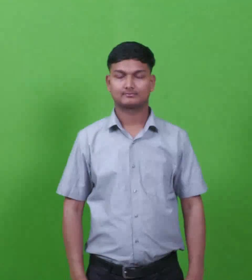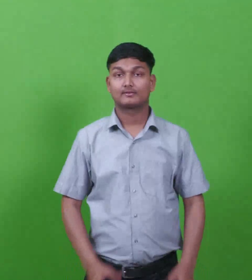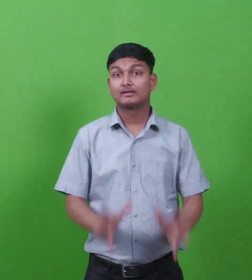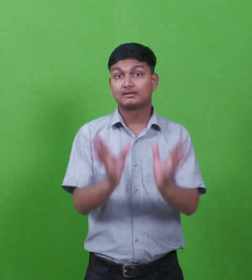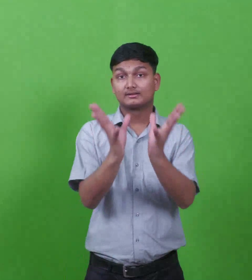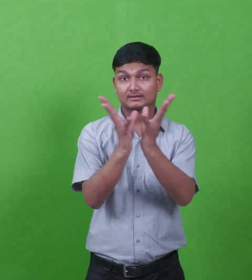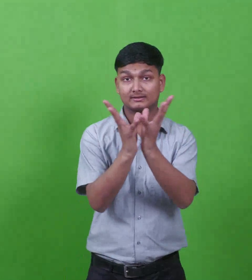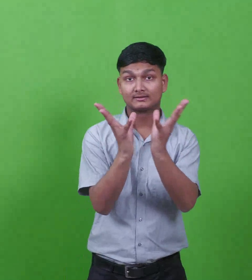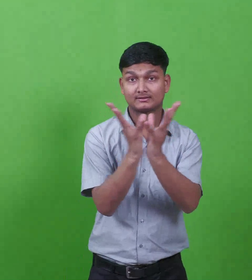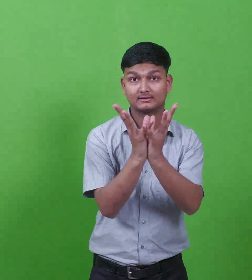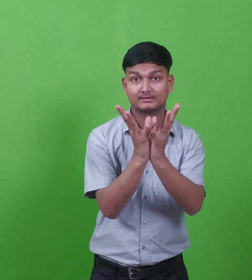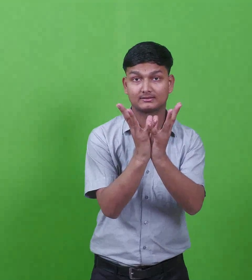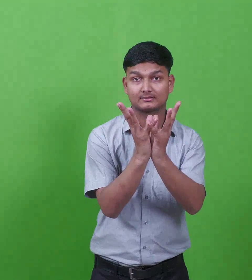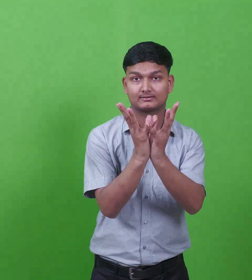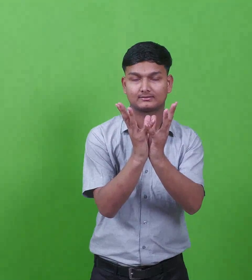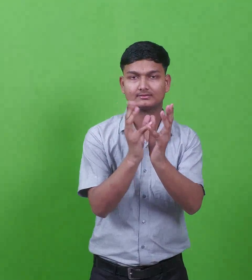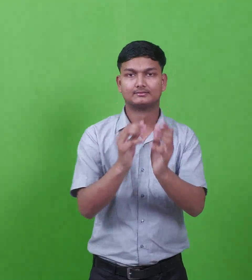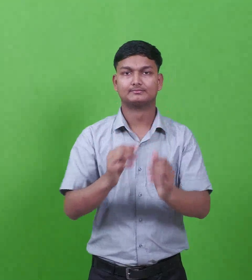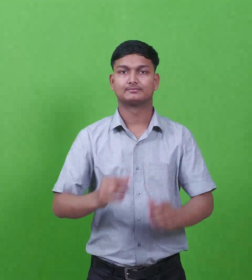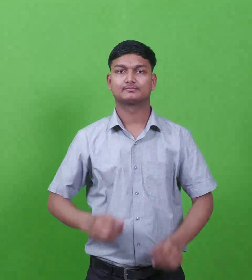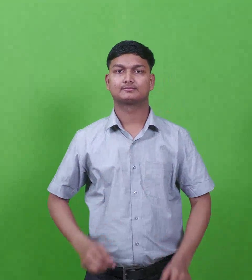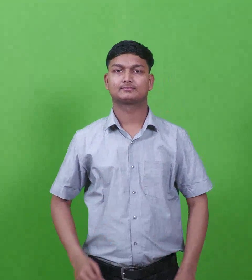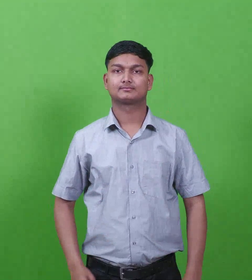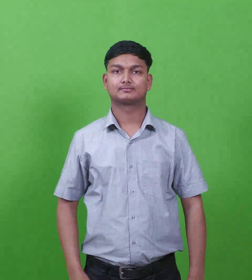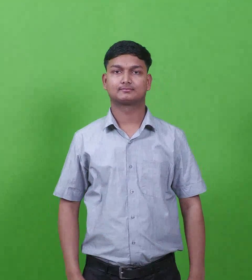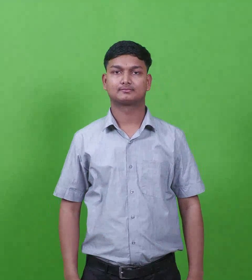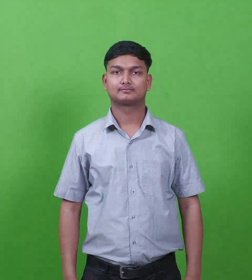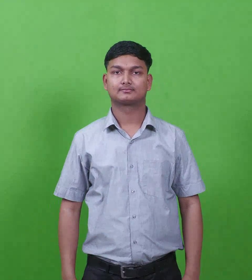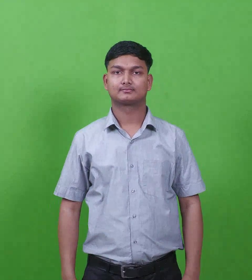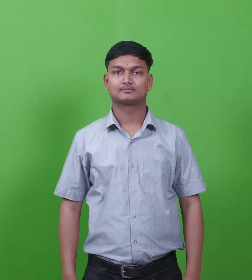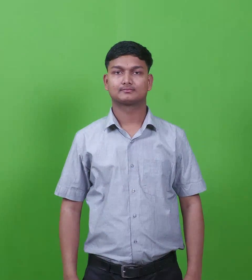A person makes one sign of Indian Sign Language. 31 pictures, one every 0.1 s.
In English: hebron
